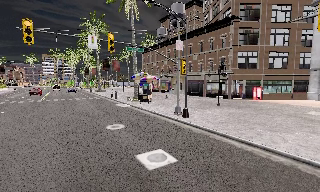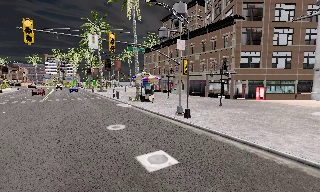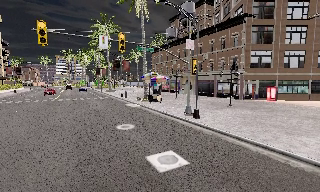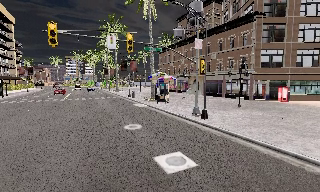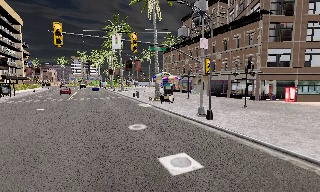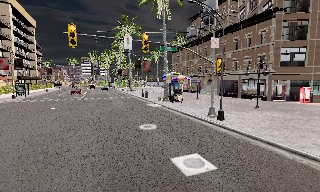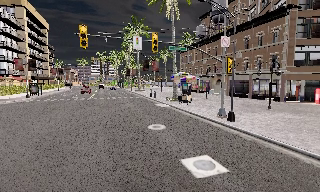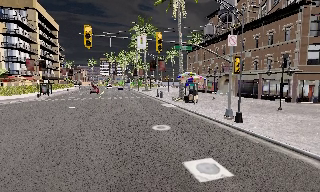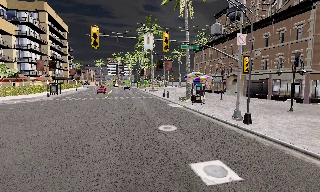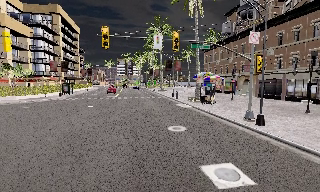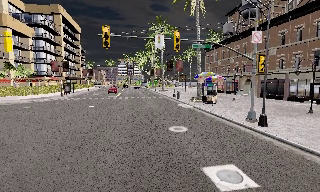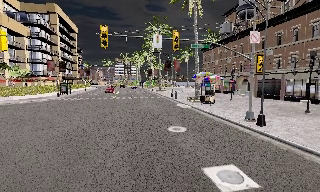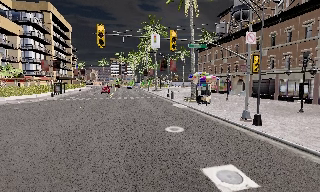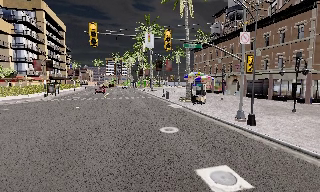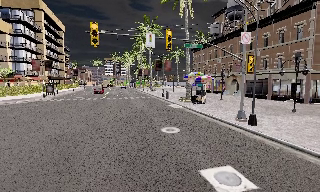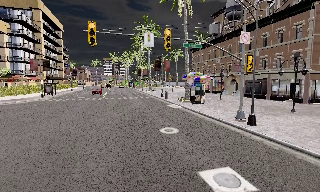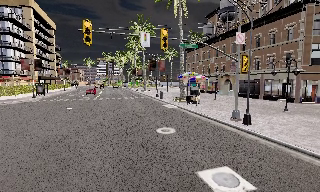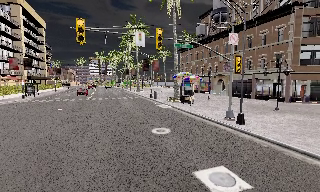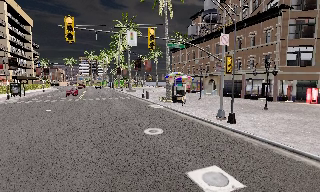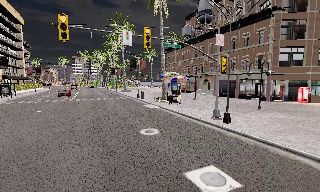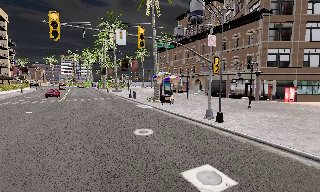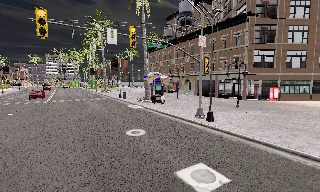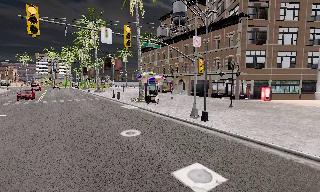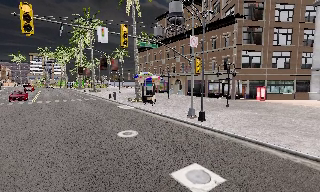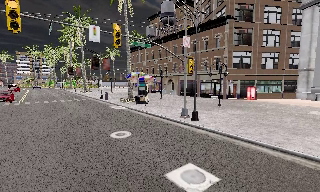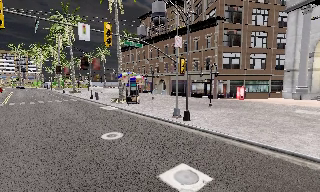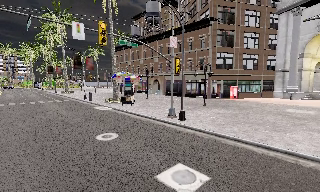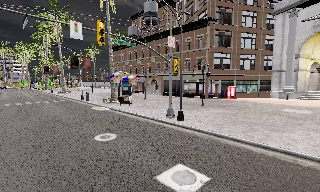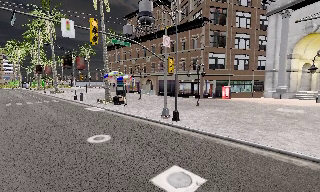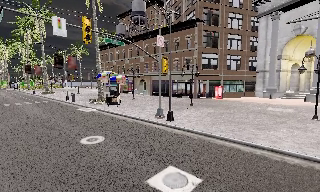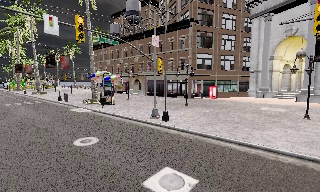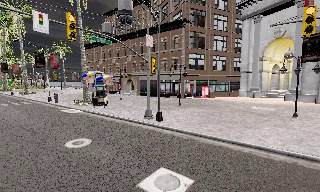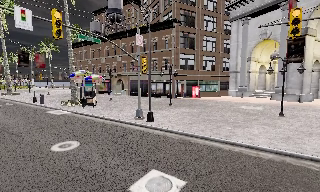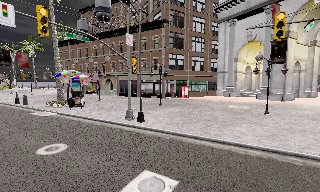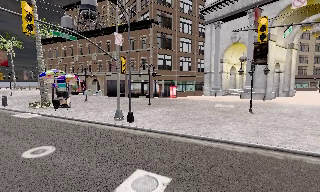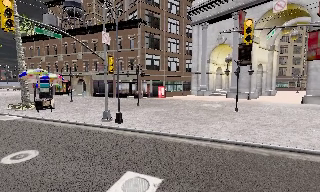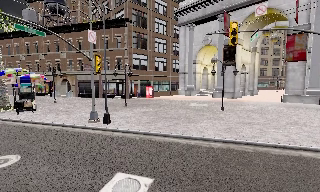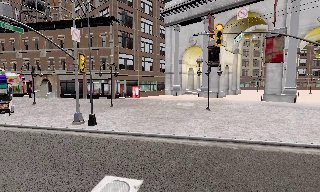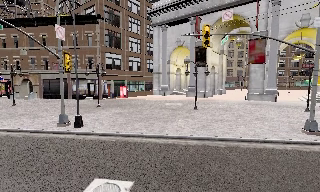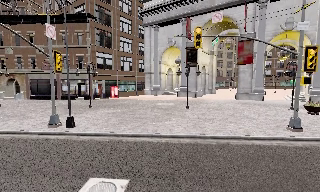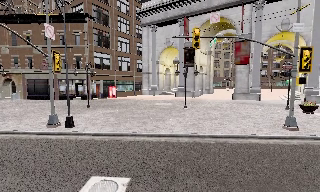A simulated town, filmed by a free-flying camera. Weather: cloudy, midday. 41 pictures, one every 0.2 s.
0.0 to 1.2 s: The camera pans to its left, which is counterclockwise from overhead, by about 15 degrees.
1.2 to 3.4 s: The camera travels forward, about 1 m, so what stands in front looms larger.
3.4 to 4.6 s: The camera pans to its right, which is clockwise from overhead, by about 15 degrees. It travels to its left, about 0.5 m.
4.6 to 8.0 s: The camera pans to its right, which is clockwise from overhead, by about 50 degrees. It travels to its left, about 1 m.
The film runs forward here.
